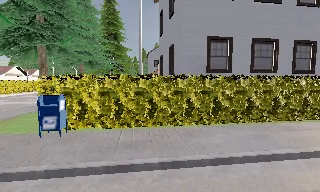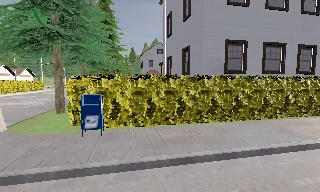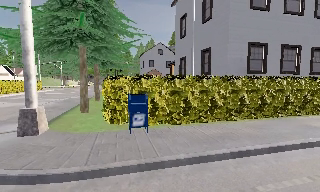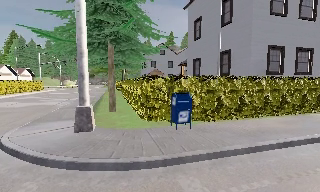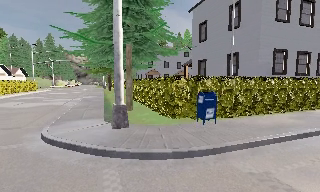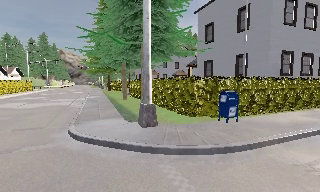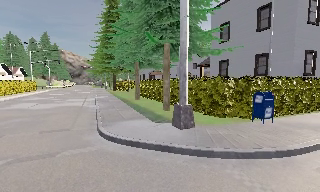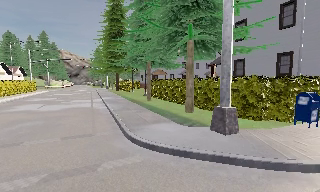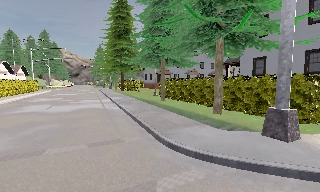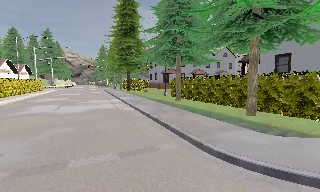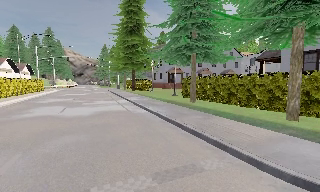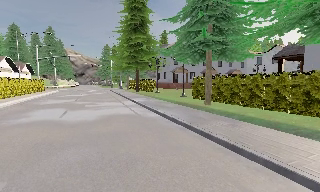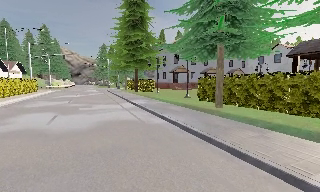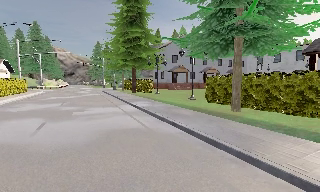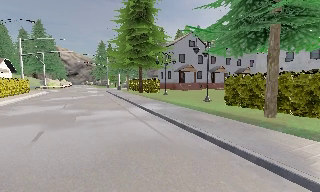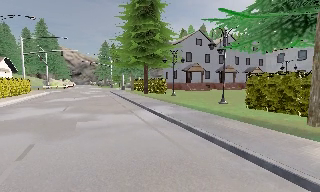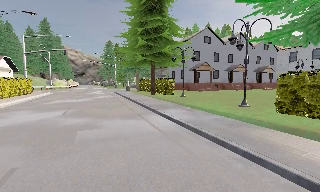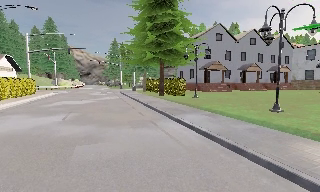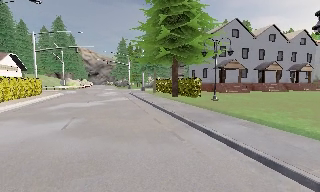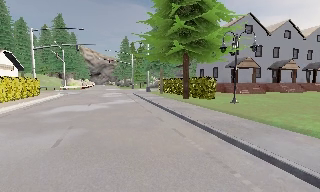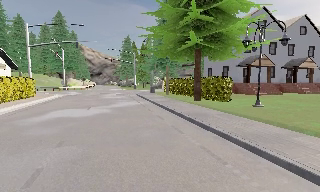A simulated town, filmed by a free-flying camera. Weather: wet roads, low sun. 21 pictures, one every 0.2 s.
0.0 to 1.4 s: The camera pans to its right, which is clockwise from overhead, by about 15 degrees. It travels to its left, about 9 m, so close, fixed things drift to the right.
1.4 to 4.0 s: The camera travels forward and to its left, about 18 m, so what stands in front looms larger.
The film runs forward here.
